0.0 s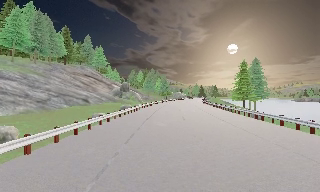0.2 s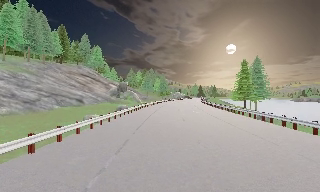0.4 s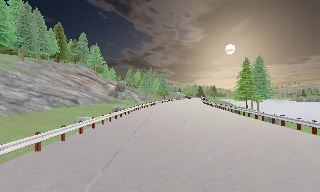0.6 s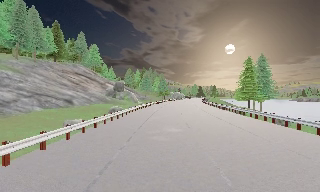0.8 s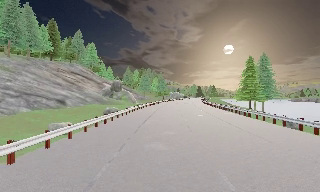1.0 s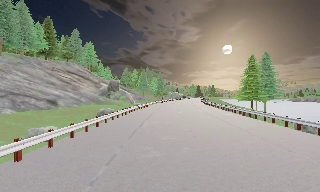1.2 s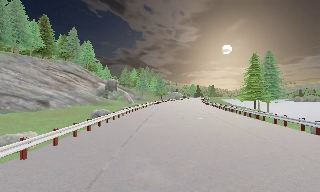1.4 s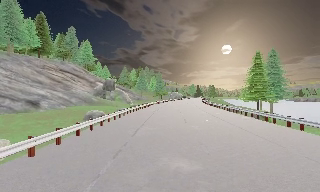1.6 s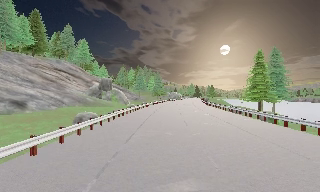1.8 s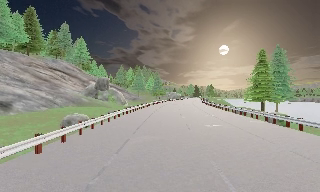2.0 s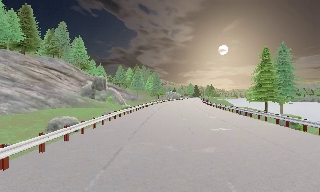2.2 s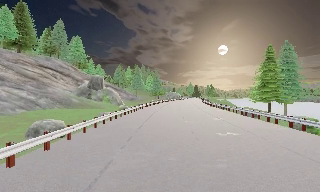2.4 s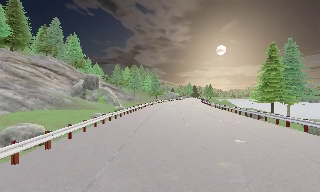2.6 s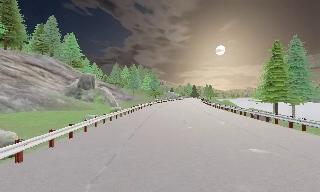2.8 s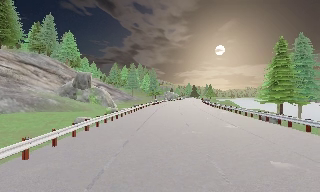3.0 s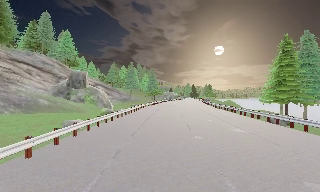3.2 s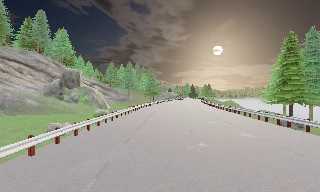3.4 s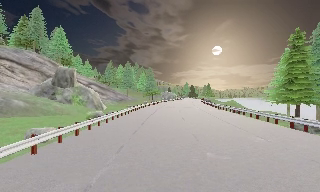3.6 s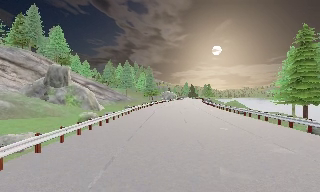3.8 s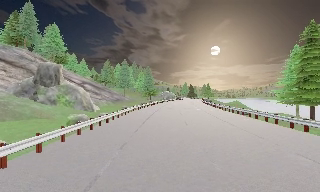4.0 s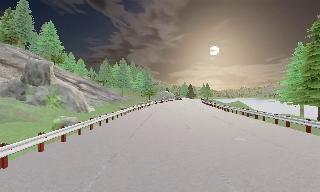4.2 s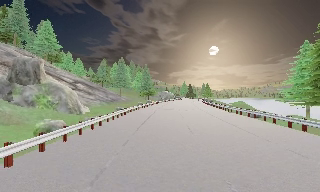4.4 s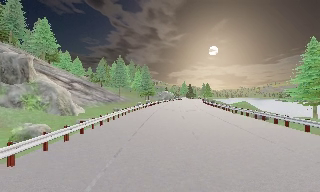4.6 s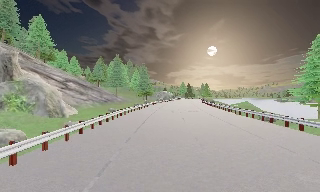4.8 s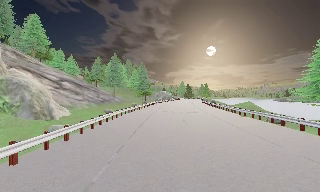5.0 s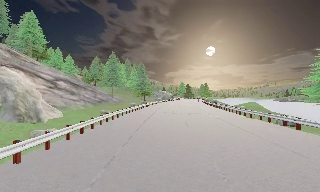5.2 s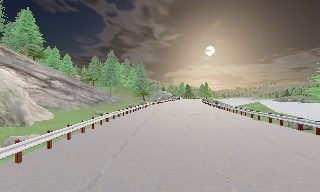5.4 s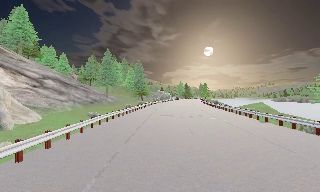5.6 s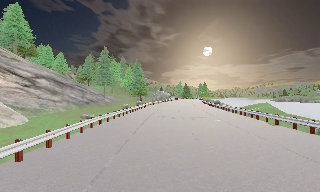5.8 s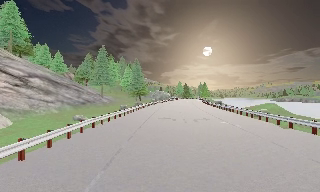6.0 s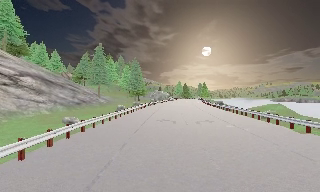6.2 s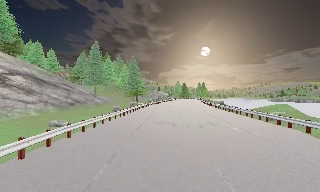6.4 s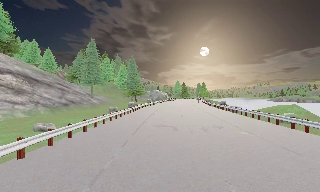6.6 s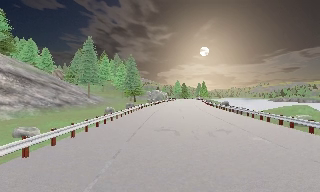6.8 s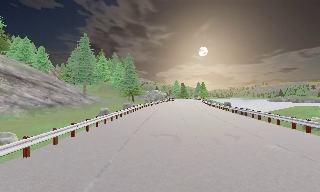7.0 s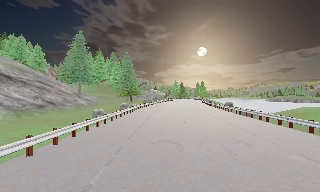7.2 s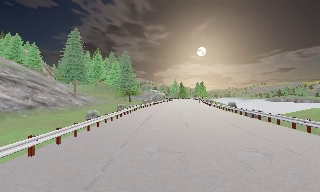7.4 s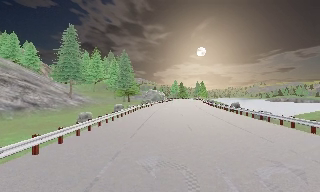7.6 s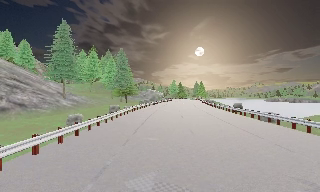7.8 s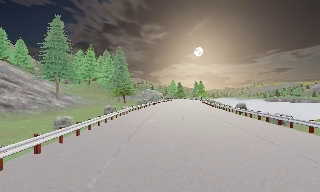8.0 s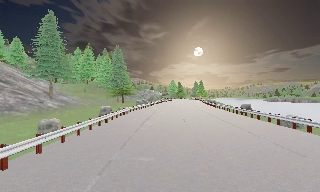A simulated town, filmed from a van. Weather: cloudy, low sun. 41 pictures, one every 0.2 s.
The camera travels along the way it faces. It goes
forward.
0.0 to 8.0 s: The scene slides to the left, as the camera pans about 10 degrees to its right. It travels forward, about 55 m, so what stands in front looms larger.
The film runs forward here.
